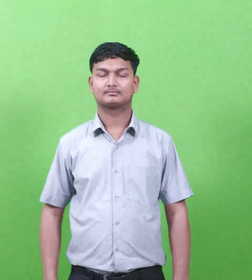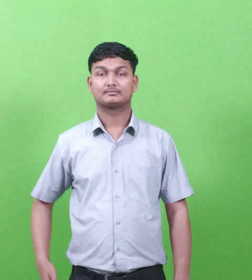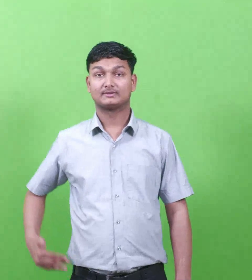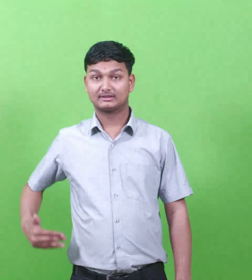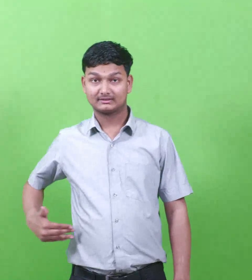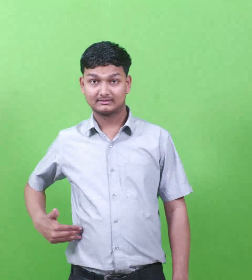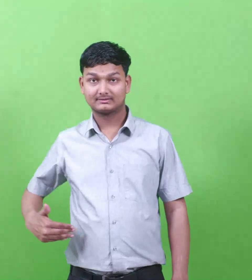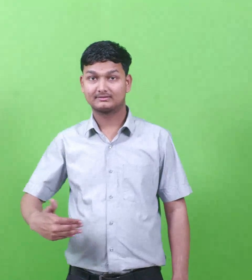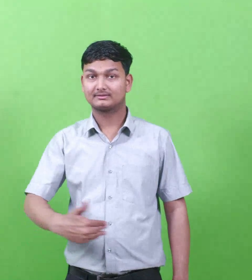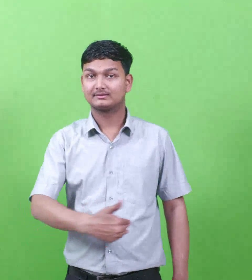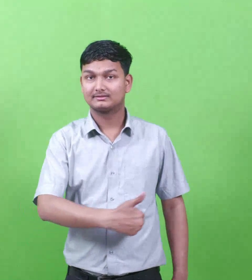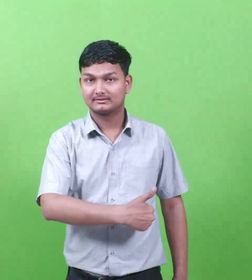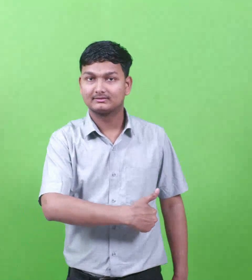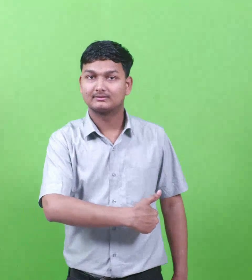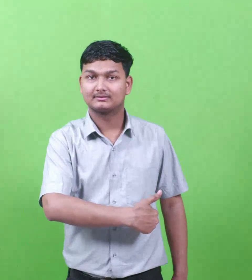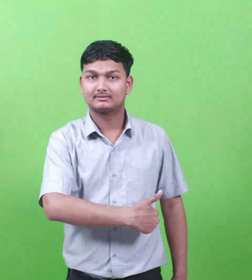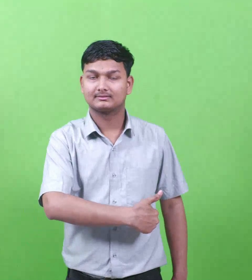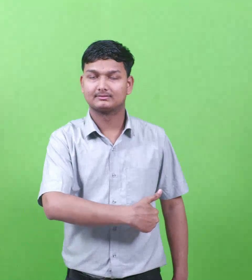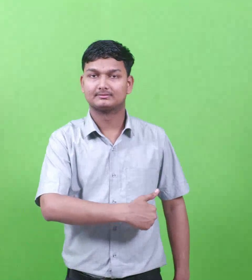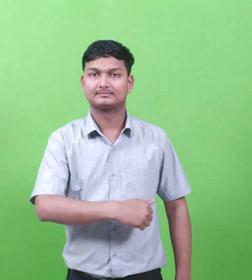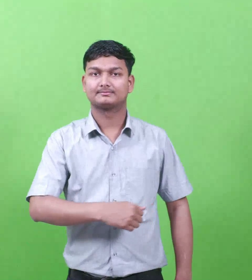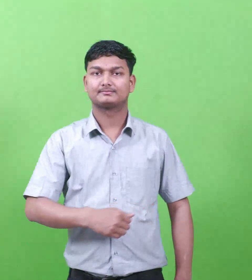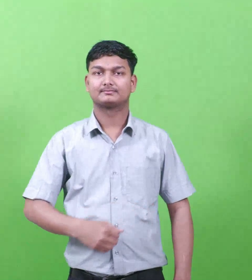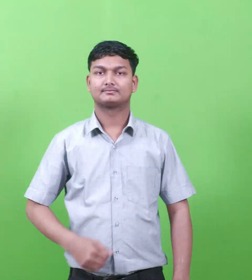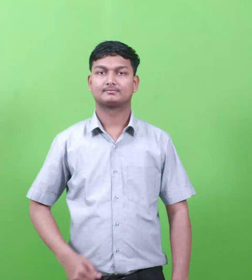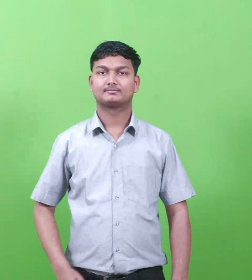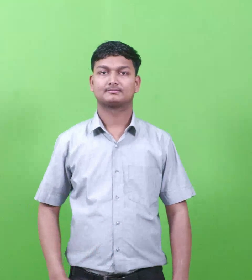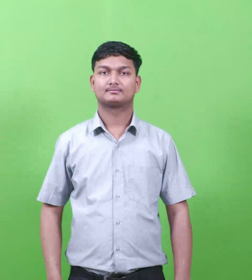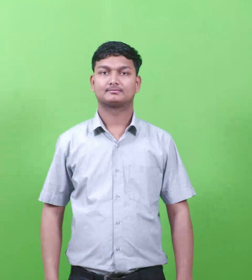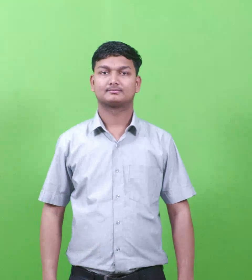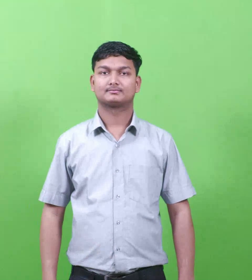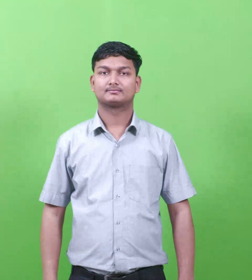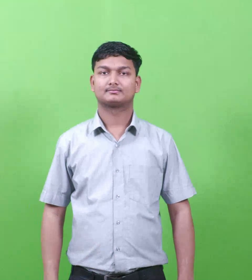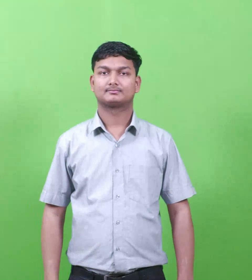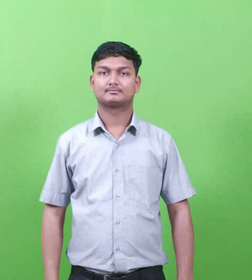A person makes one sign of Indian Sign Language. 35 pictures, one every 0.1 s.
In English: phlegon
